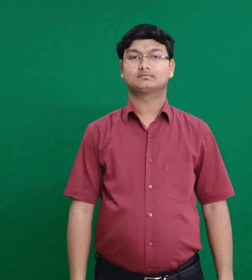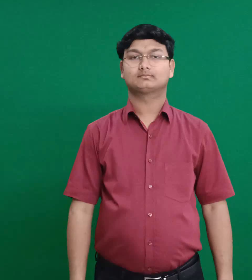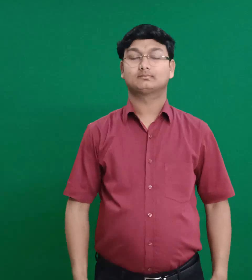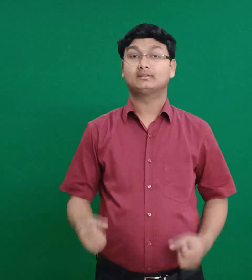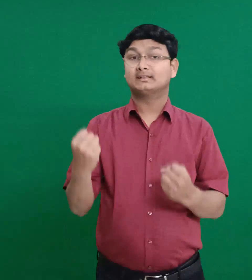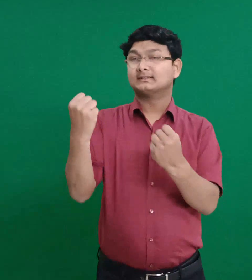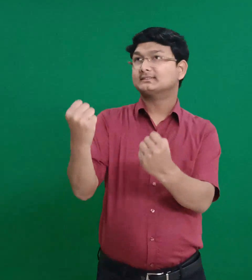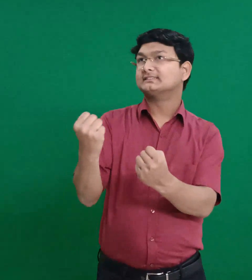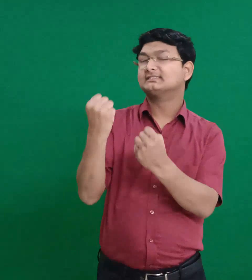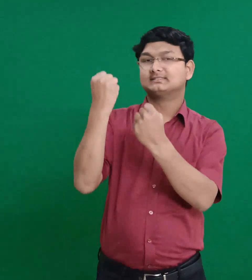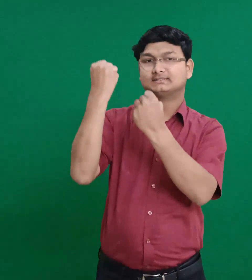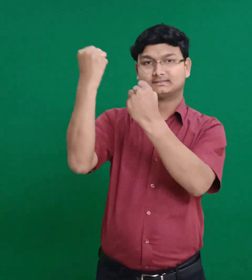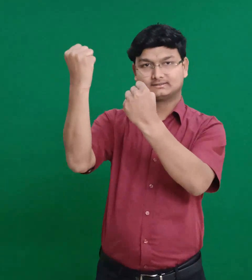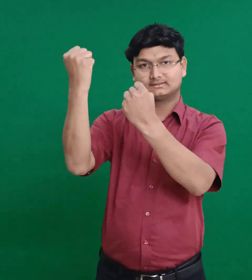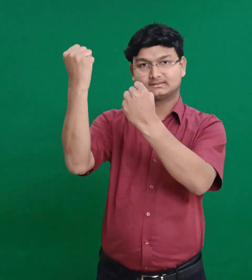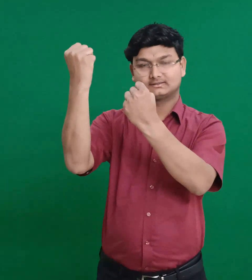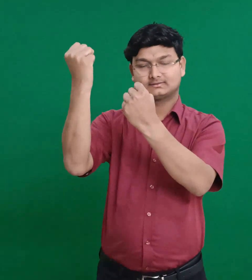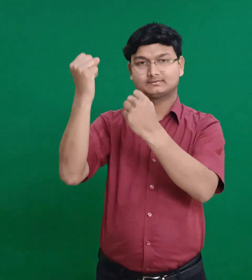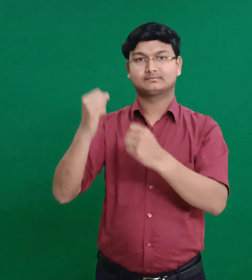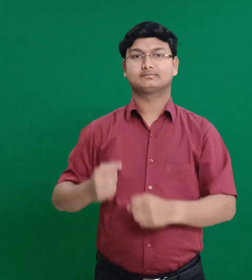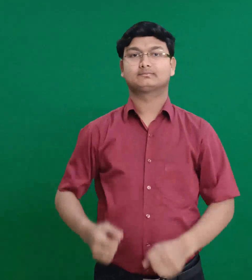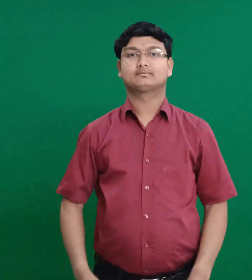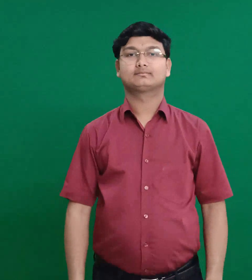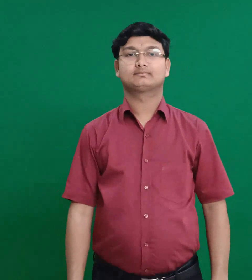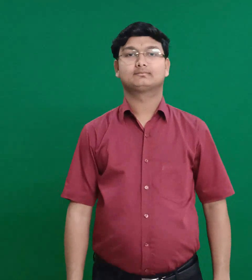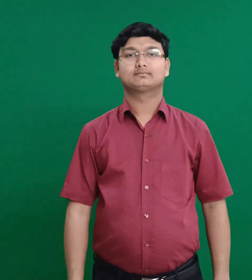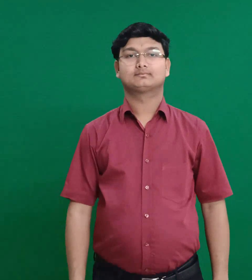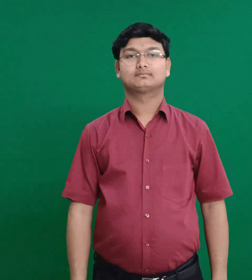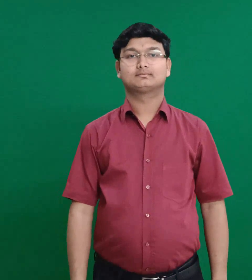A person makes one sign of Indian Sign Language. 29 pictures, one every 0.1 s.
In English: sacrifice
